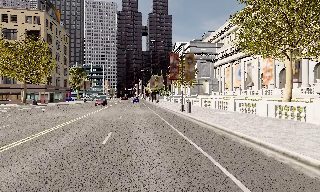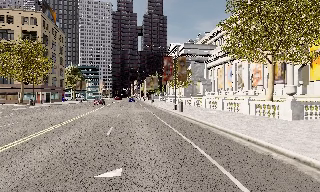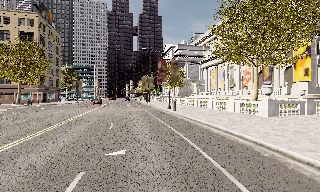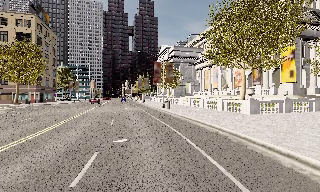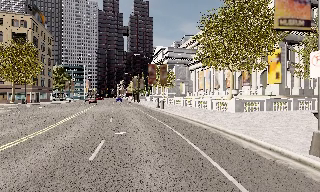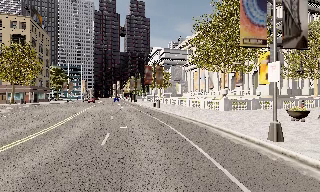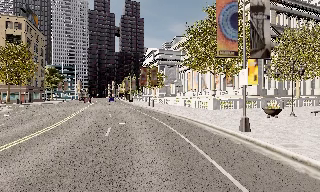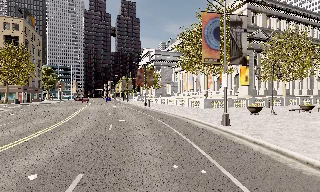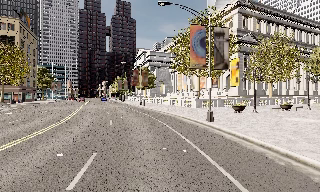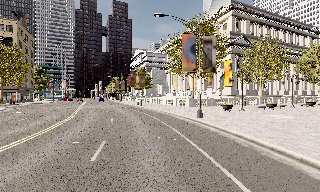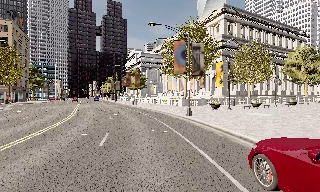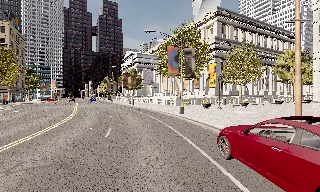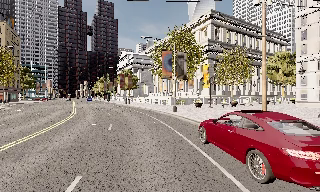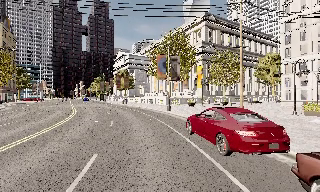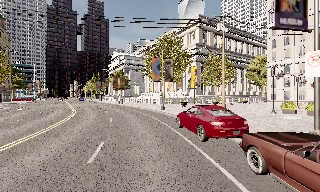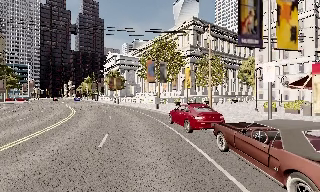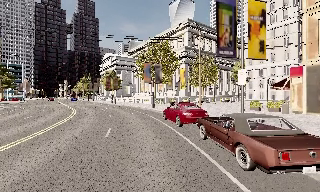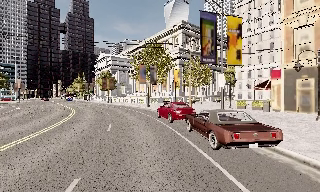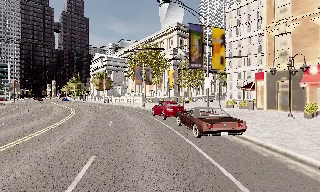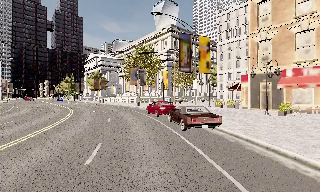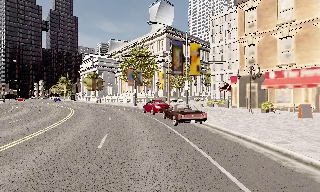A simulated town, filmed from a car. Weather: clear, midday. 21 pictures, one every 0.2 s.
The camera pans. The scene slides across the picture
to the left.
The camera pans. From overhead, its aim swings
clockwise.
0.0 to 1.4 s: The scene slides to the left, as the camera pans about 10 degrees to its right. It travels backward, about 10 m, so what stands in front gets smaller.
1.4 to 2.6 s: The camera travels backward, about 9 m, so what stands in front gets smaller.
2.6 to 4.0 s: The camera swings to its right by about 10 degrees, and the scene slides to the left. It travels backward, about 10 m, so what stands in front gets smaller.
The film runs backward here.
